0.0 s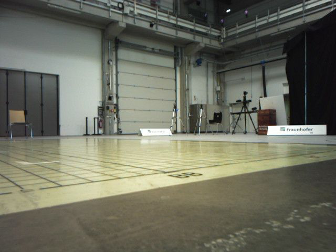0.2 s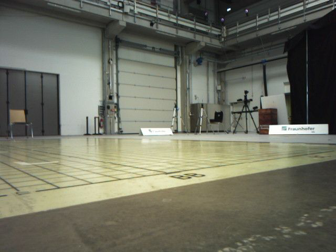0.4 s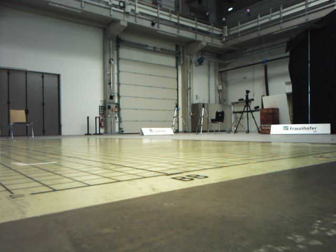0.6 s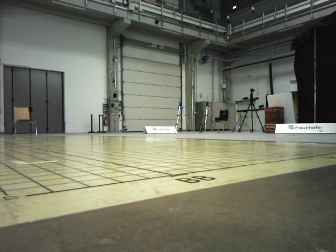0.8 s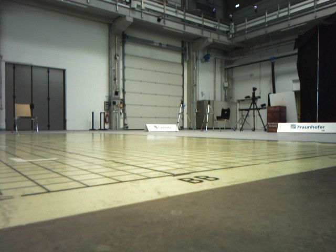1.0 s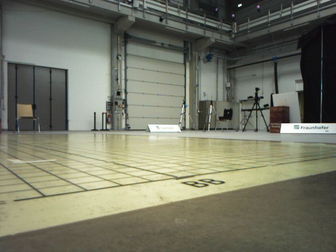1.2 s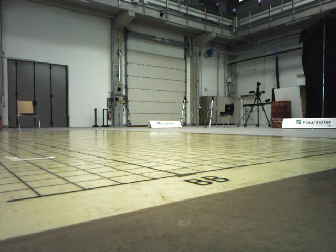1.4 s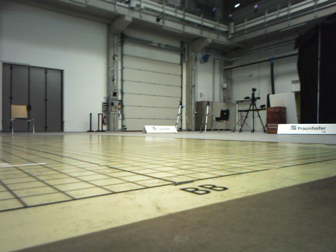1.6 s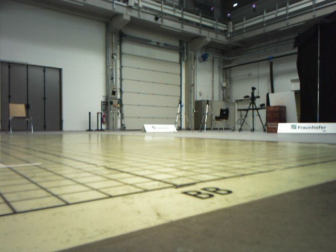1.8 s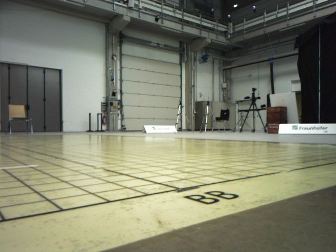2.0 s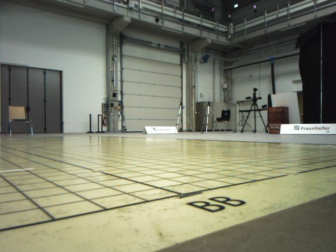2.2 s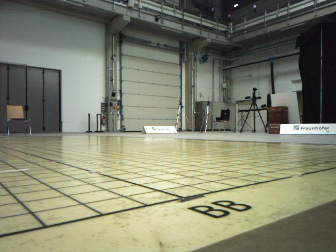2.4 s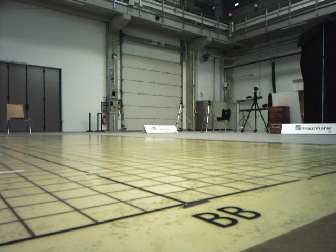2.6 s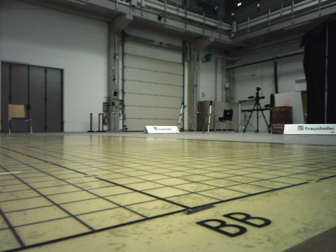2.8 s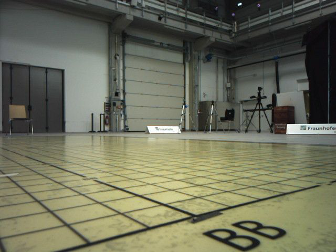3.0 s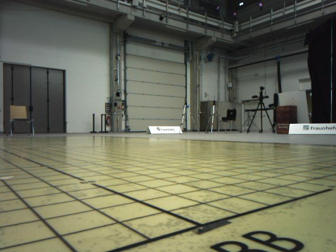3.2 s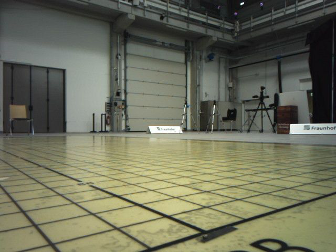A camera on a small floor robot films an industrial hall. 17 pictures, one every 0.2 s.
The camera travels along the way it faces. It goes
forward.
0.0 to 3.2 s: The camera travels forward, about 0.7 m, so what stands in front looms larger.
The film runs forward here.
